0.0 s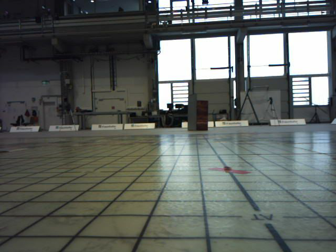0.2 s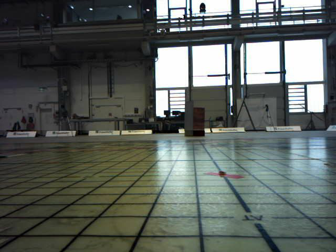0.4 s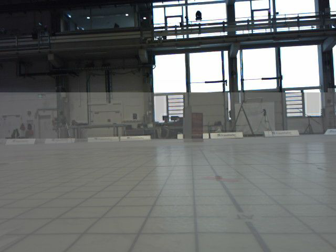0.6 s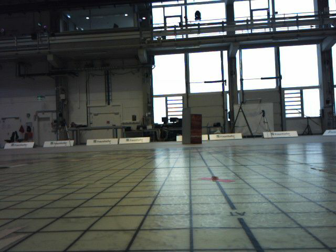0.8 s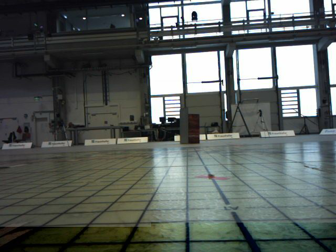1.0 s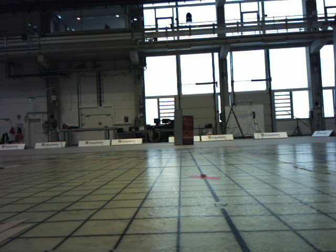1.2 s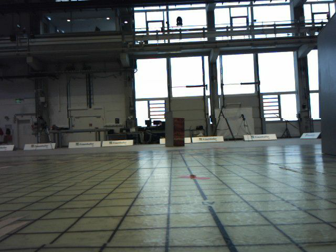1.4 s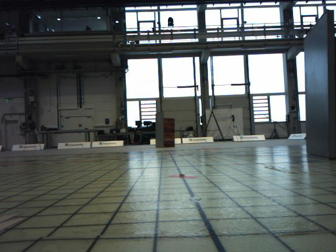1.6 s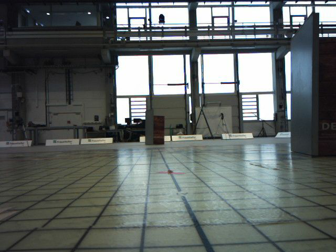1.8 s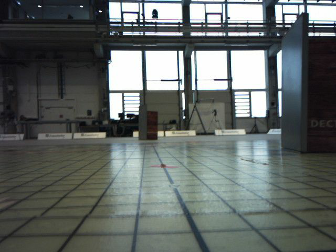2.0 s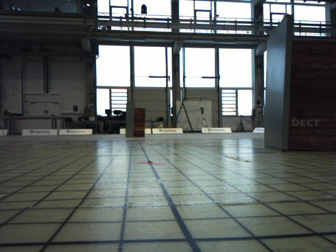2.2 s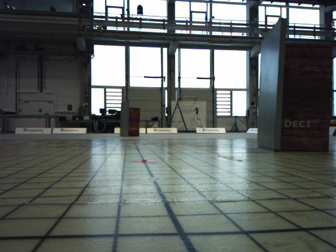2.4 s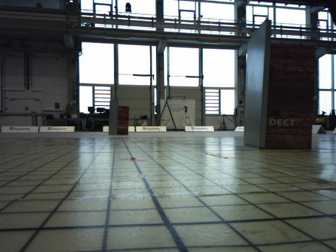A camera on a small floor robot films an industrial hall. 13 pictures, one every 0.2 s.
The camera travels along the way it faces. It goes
backward.
0.0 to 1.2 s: The camera travels backward, about 0.2 m, so what stands in front gets smaller.
1.2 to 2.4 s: The scene slides to the left, as the camera pans about 10 degrees to its right. It travels backward, about 0.2 m, so what stands in front gets smaller.
The film runs backward here.
